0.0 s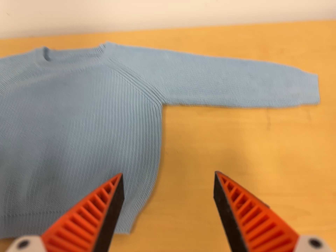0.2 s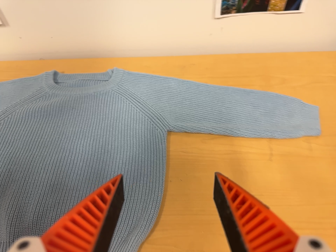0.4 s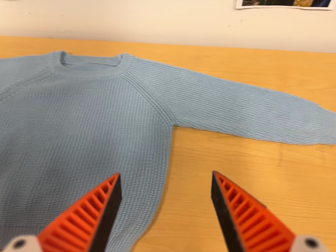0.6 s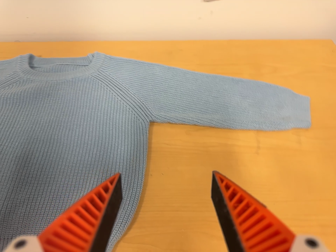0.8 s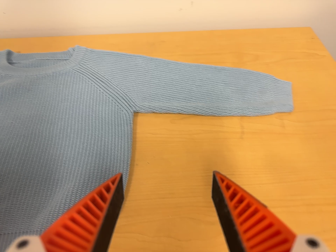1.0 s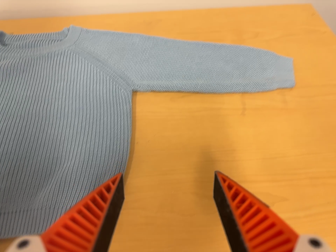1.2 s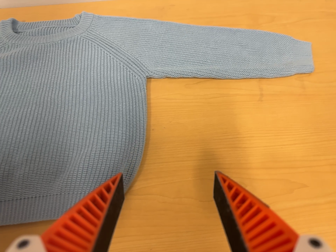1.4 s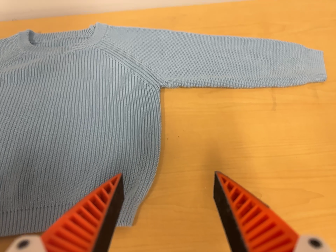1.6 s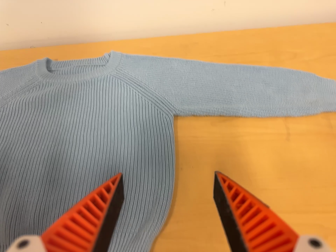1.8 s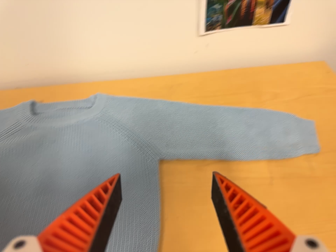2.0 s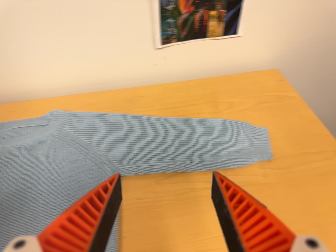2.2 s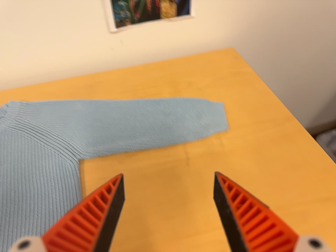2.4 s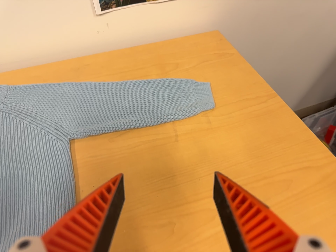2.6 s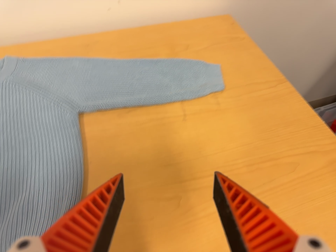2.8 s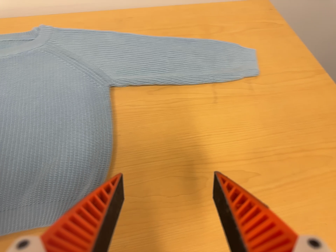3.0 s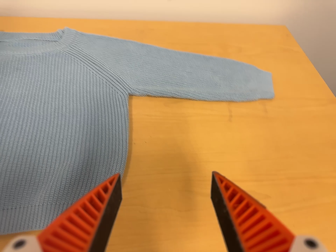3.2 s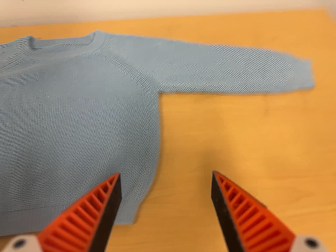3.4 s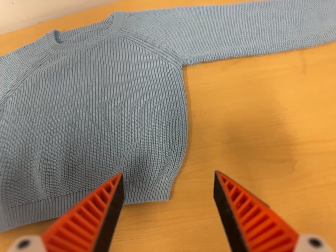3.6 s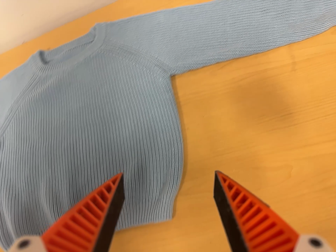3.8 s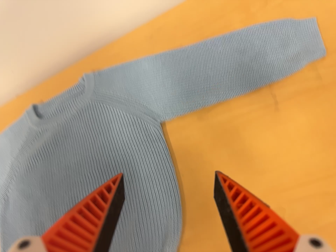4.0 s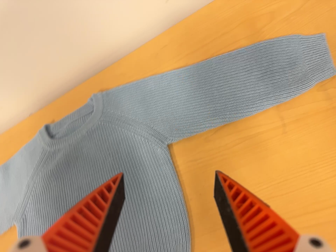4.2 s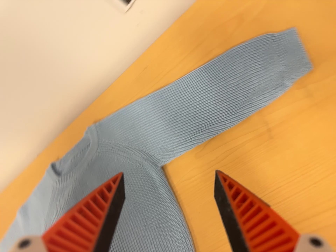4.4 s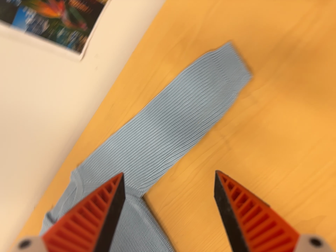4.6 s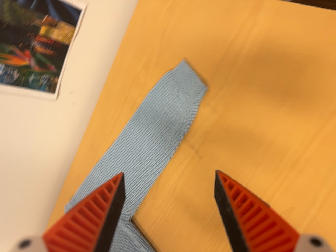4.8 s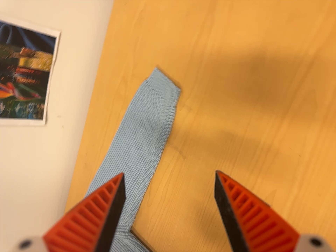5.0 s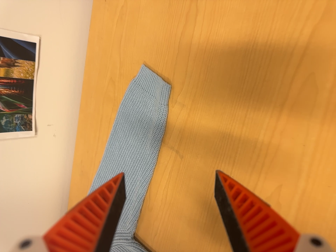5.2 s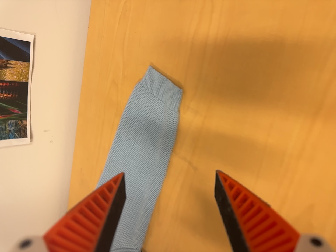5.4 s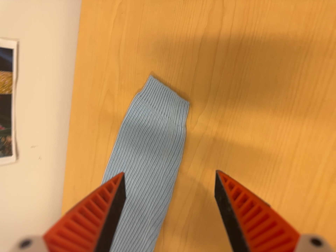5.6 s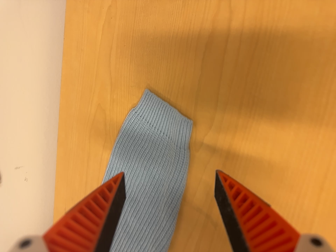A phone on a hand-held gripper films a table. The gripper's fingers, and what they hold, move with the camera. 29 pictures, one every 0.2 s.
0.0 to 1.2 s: The camera shifts only a little, or ends up much as it began.
1.2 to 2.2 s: The scene slides to the left, as the camera pans about 10 degrees to its right. It travels toward the top of its view and to its right, about 9 cm, so close, fixed things drift downward. Its aim tips toward the top of its view by about 10 degrees, and the scene shifts downward. It rolls about its line of sight by about 10 degrees, and the scene rotates counterclockwise.
2.2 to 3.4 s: The camera swings to its left by about 20 degrees, and the scene slides to the right. It travels toward the bottom of its view and to its left, about 8 cm, so close, fixed things drift upward. Its aim tips toward the bottom of its view by about 10 degrees, and the scene shifts upward.
3.4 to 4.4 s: The camera pans to its left by about 10 degrees. It travels toward the top of its view and to its right, about 32 cm, so close, fixed things drift downward. It rolls about its line of sight by about 40 degrees, and the scene rotates counterclockwise.
4.4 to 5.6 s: The camera travels forward, toward the top of its view and to its right, about 14 cm, so what stands in front looms larger. It rolls about its line of sight by about 30 degrees, and the scene rotates counterclockwise.
The film runs forward here.
